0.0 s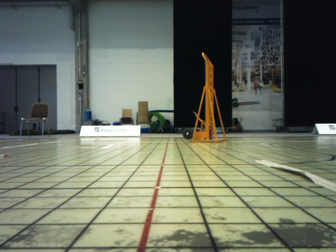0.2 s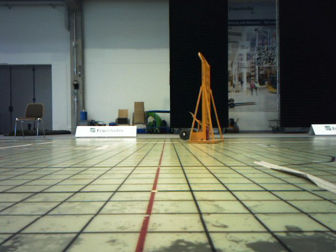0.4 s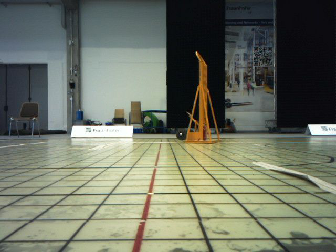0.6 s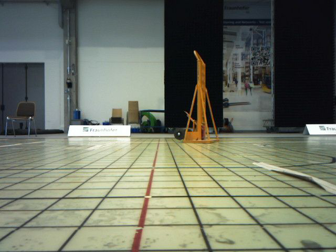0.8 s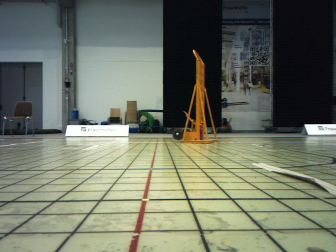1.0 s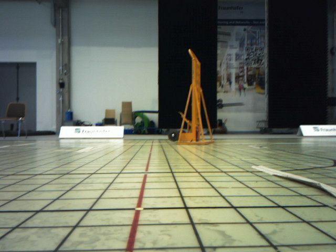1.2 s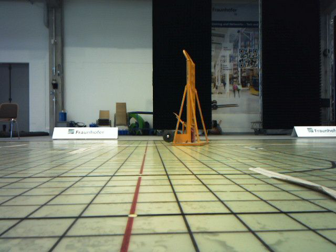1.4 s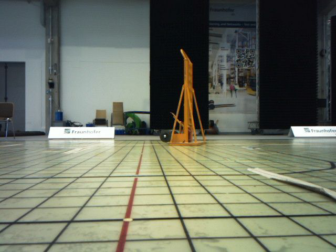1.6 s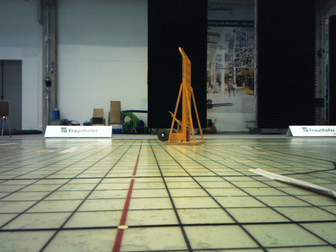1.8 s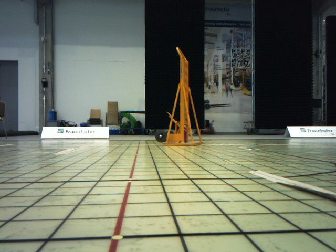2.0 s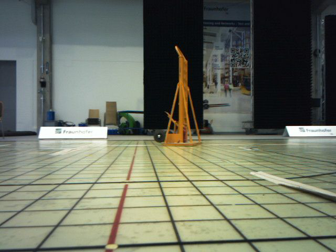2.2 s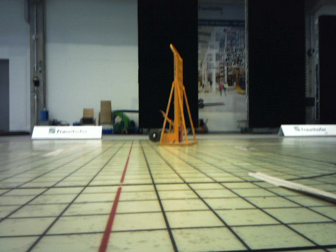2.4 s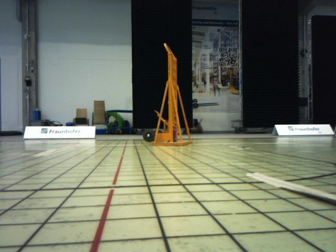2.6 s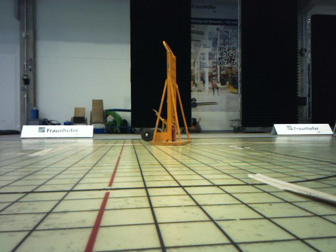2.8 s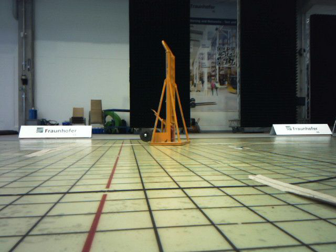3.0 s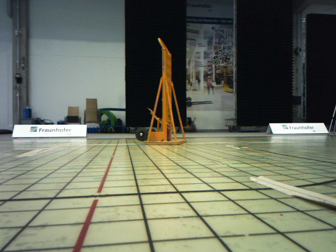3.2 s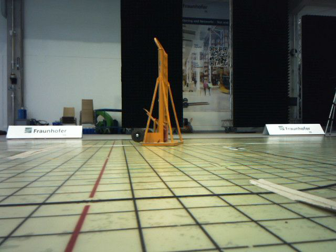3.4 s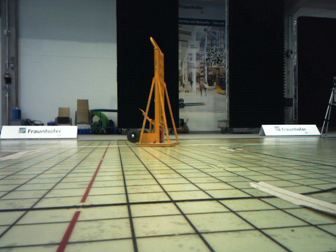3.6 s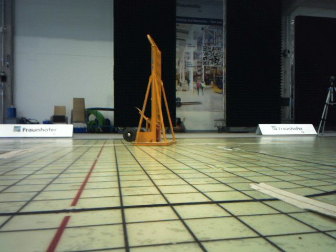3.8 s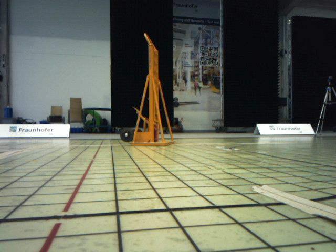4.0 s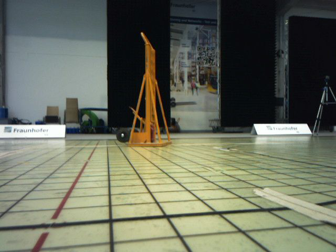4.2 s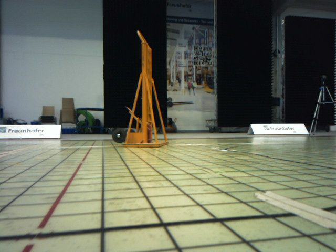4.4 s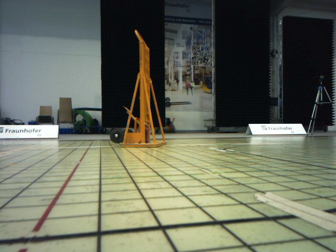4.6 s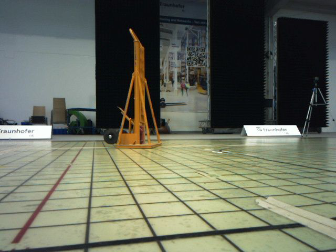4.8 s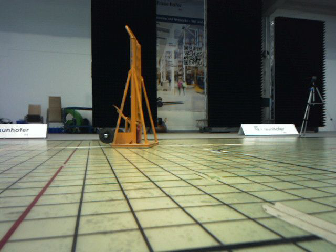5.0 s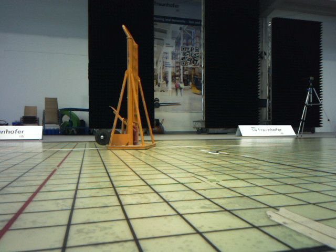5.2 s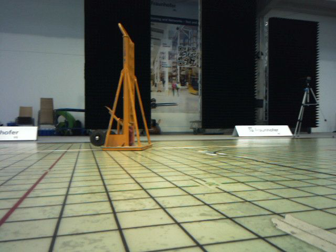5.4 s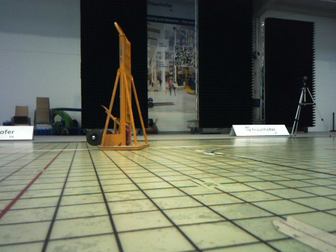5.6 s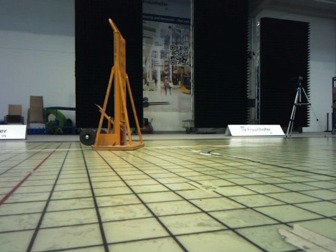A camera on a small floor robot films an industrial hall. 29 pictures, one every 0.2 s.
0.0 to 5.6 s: The scene slides to the left, as the camera pans about 15 degrees to its right. It travels forward, about 1.2 m, so what stands in front looms larger.
The film runs forward here.
